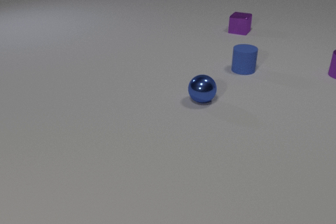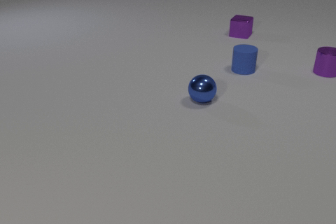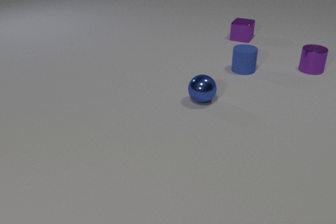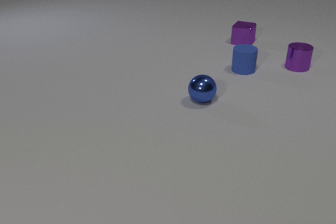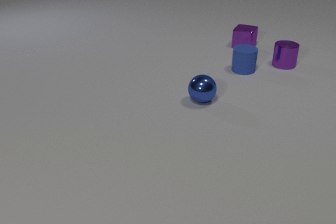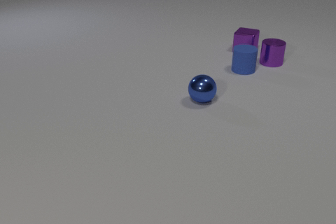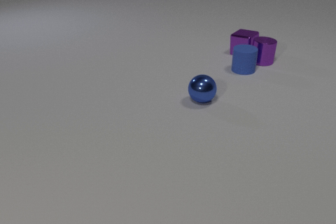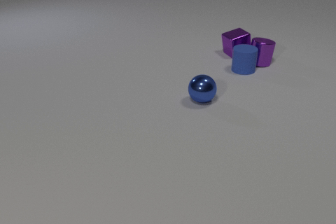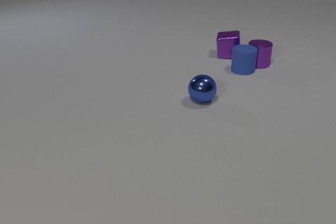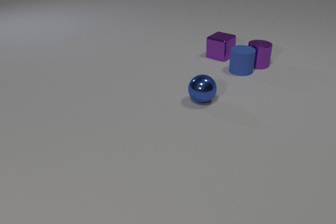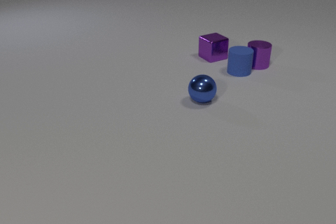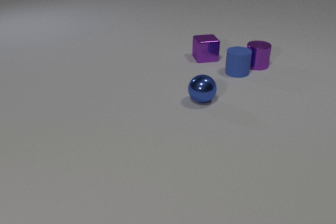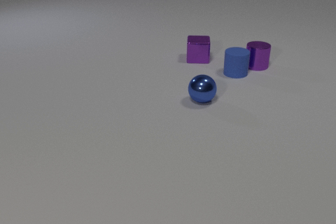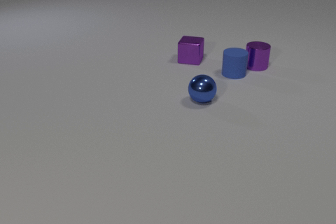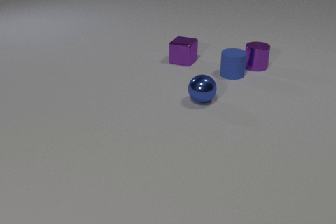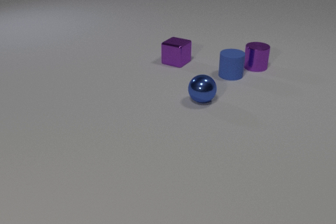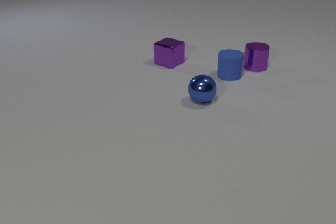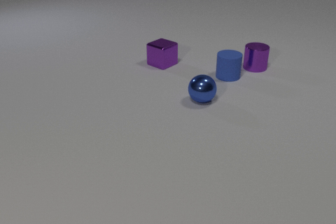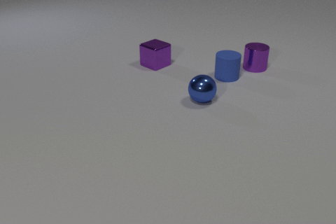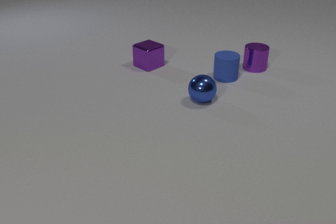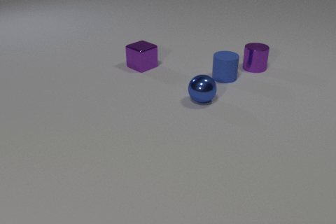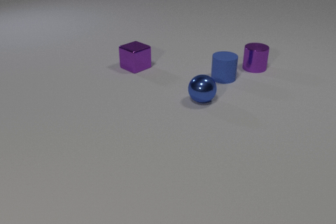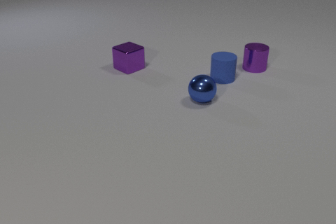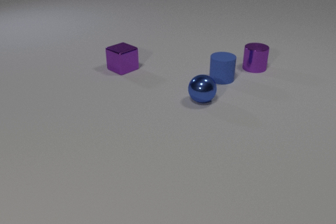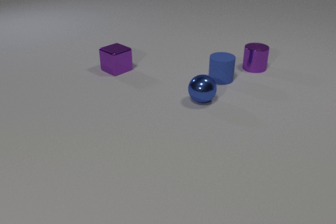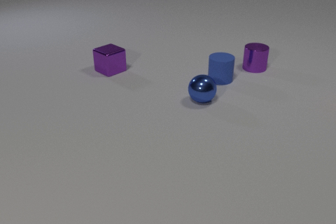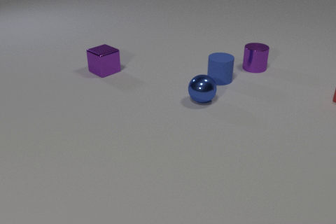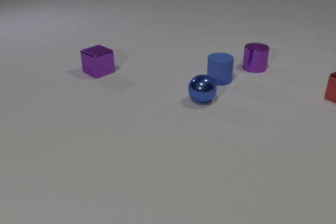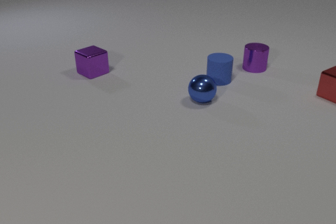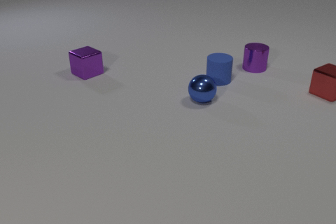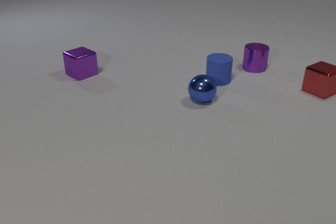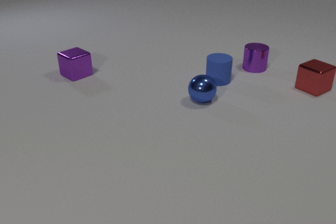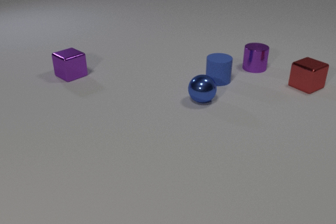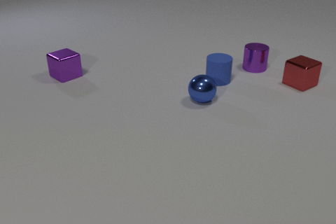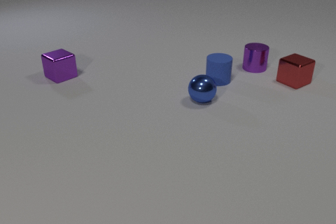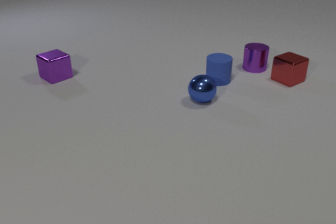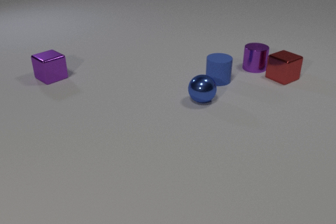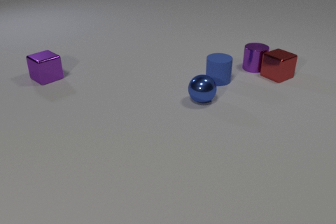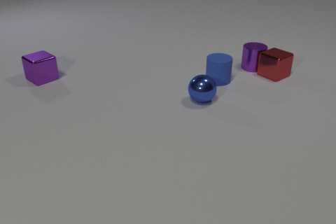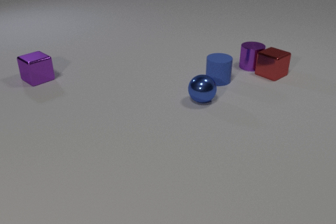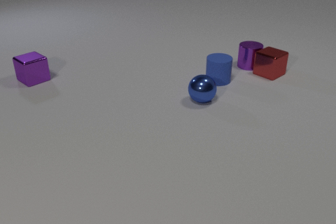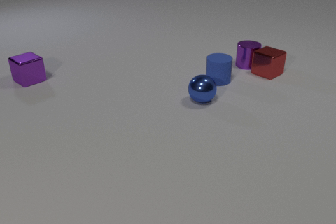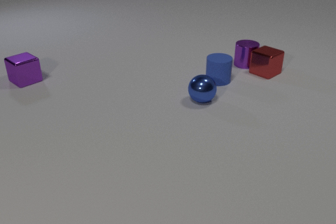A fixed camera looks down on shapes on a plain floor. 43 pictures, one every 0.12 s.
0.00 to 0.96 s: The purple metal cube slides toward the camera, spins clockwise seen from above by about 75 degrees, its near face sliding to the left. The purple metal cylinder slides to the left. The purple metal cube and the purple metal cylinder collide. The purple metal cylinder and the blue rubber cylinder collide.
0.96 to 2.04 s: The purple metal cube slides to the left and toward the camera, spins clockwise seen from above by about 120 degrees, its near face sliding to the left. The purple metal cylinder slides toward the camera. The blue rubber cylinder slides toward the camera and to the left.
2.04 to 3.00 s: The purple metal cube slides to the left. The blue rubber cylinder slides toward the camera and to the left.
3.00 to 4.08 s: The purple metal cube slides to the left. The red metal cube comes in at the right edge, slides to the left and away from the camera.
4.08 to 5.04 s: The purple metal cube slides to the left. The purple metal cylinder slides to the left and away from the camera. The red metal cube slides to the left and away from the camera. The purple metal cylinder and the red metal cube collide.
What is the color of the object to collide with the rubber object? purple.
What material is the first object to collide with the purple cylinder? metal.
Are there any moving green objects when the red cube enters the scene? no.
